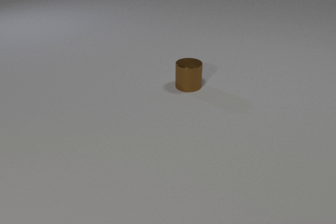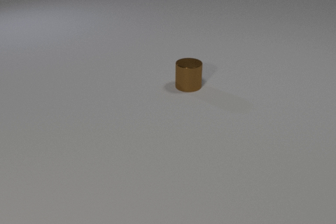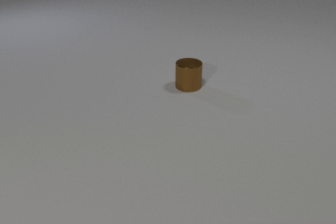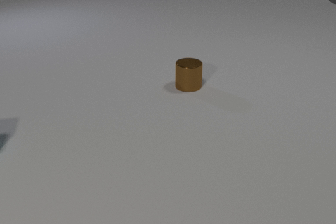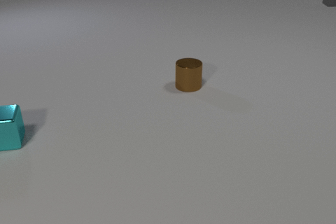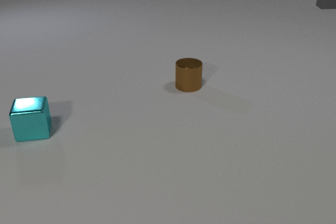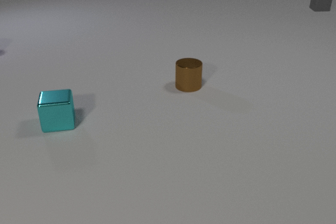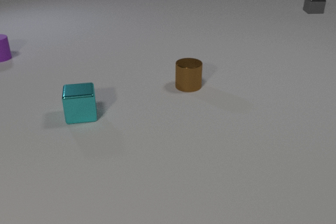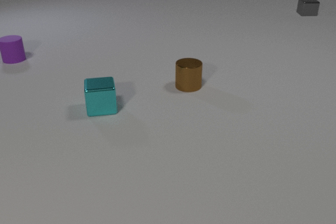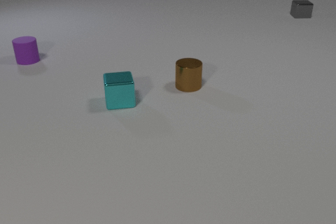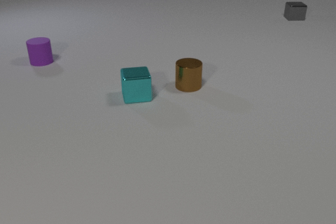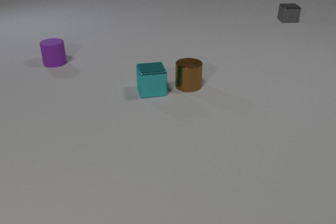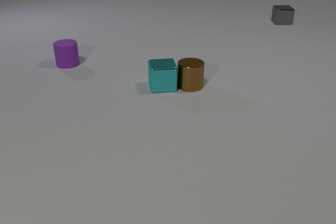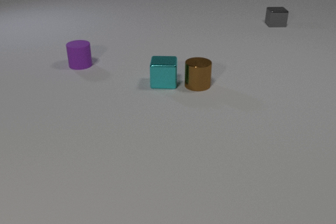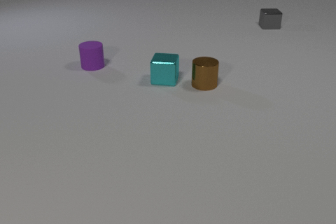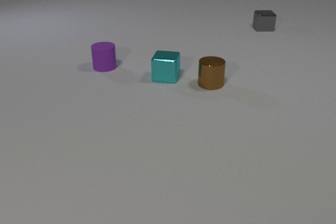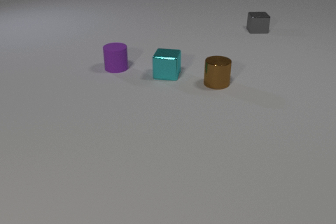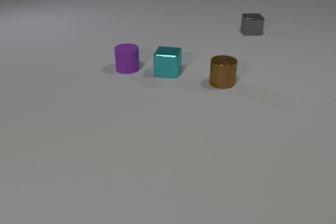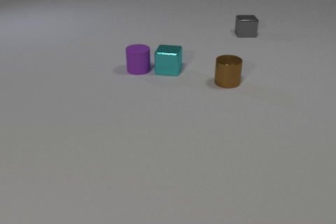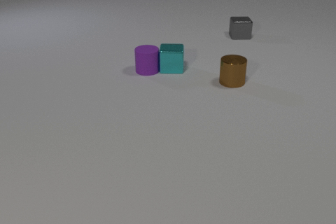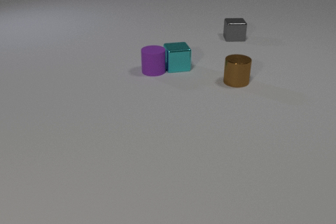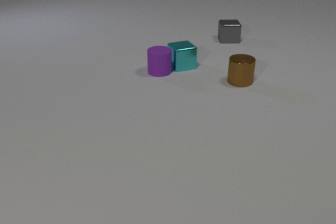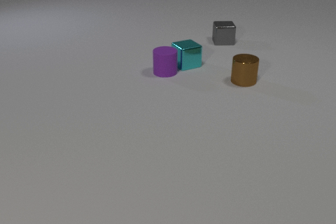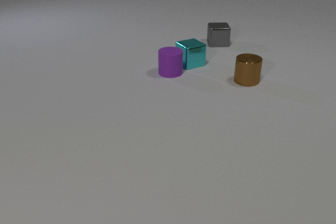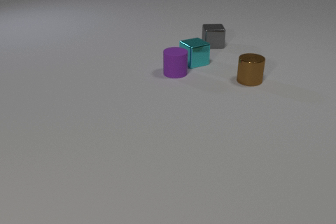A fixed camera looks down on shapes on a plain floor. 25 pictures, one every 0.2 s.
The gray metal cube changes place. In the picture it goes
toward the camera.
The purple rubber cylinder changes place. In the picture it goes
to the right.
0.0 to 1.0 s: The cyan metal cube comes in at the left edge, slides to the right. The gray metal cube comes in at the right edge, slides toward the camera and to the left.
1.0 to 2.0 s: The cyan metal cube slides to the right and away from the camera. The gray metal cube slides toward the camera and to the left. The purple rubber cylinder comes in at the left edge, slides to the right and toward the camera.
2.0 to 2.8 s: The cyan metal cube slides away from the camera and to the right, spins clockwise seen from above by about 15 degrees, its near face sliding to the left. The brown metal cylinder slides to the right. The gray metal cube slides toward the camera and to the left. The purple rubber cylinder slides to the right and toward the camera. The cyan metal cube and the brown metal cylinder collide.
2.8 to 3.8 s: The cyan metal cube slides away from the camera. The brown metal cylinder slides to the right. The gray metal cube slides toward the camera and to the left. The purple rubber cylinder slides to the right. The cyan metal cube and the purple rubber cylinder collide.
3.8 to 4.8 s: The cyan metal cube slides to the right and away from the camera, spins counterclockwise seen from above by about 30 degrees, its near face sliding to the right. The brown metal cylinder slides to the right and away from the camera. The gray metal cube slides toward the camera and to the left. The purple rubber cylinder slides to the right.
How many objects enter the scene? 3.
Are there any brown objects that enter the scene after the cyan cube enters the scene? no.
Are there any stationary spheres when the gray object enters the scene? no.
